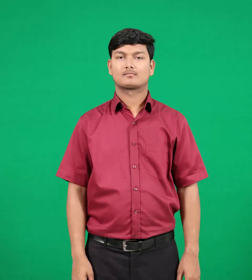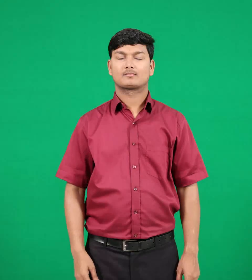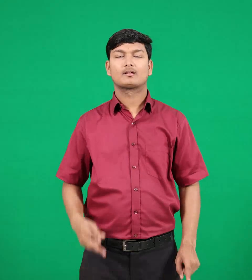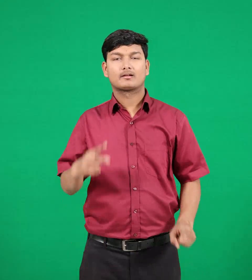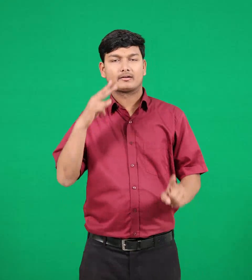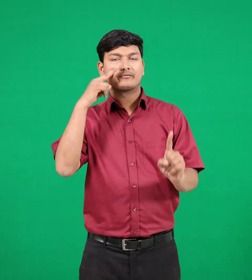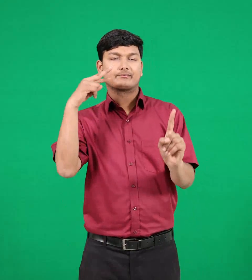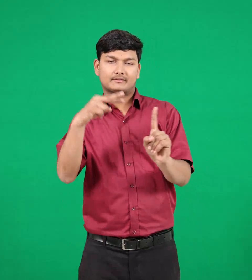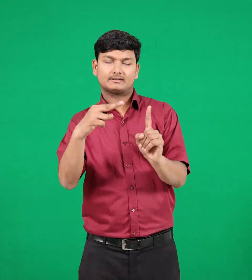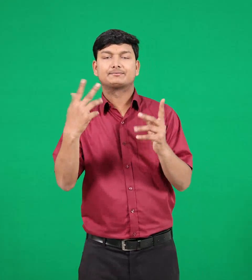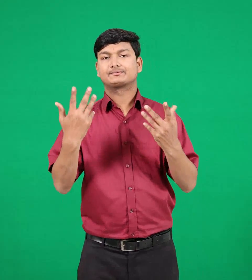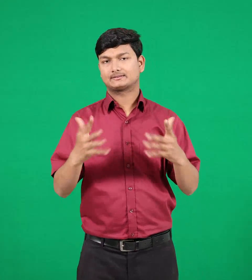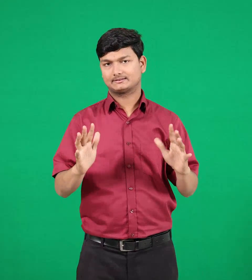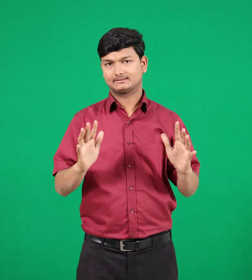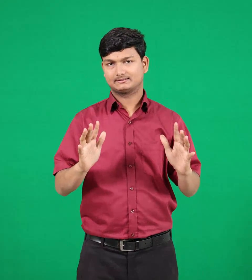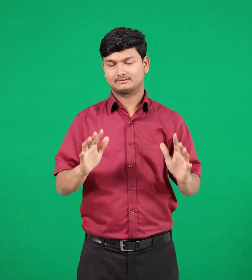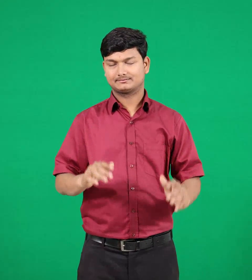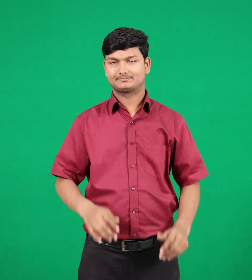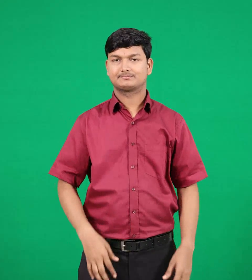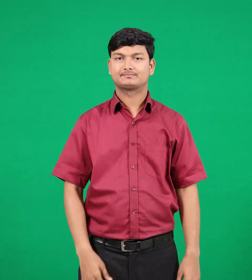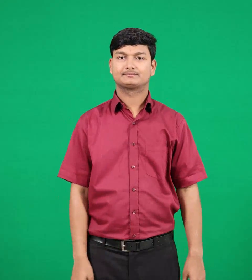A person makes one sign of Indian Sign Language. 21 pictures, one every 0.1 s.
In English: viewed
